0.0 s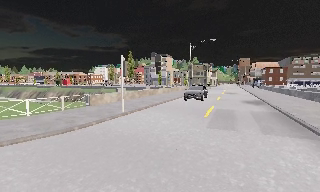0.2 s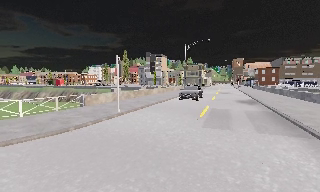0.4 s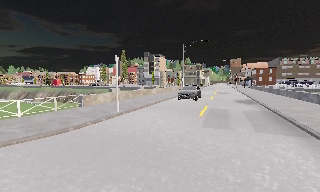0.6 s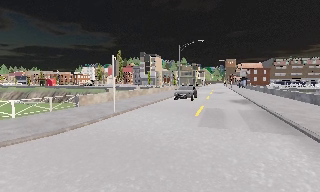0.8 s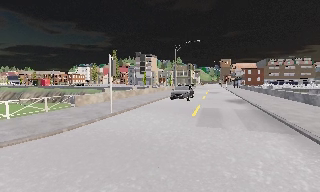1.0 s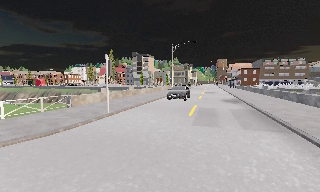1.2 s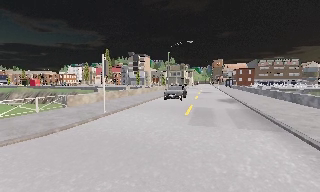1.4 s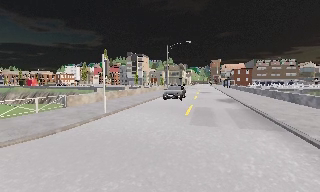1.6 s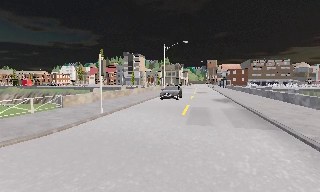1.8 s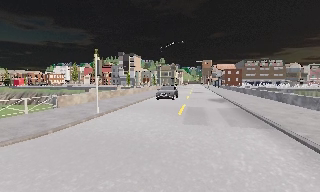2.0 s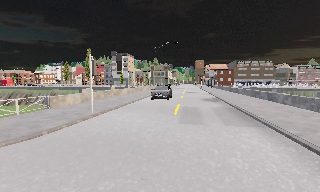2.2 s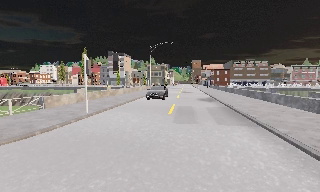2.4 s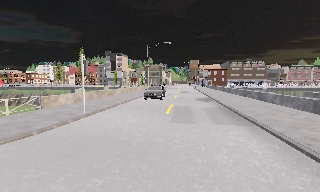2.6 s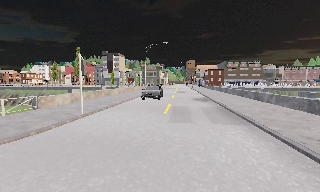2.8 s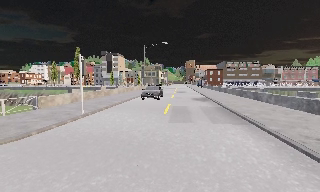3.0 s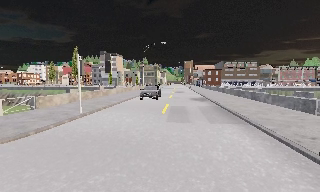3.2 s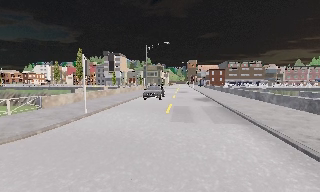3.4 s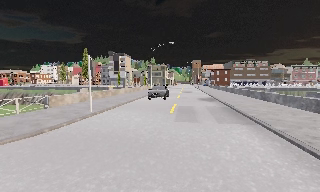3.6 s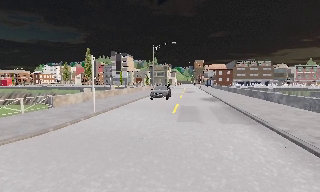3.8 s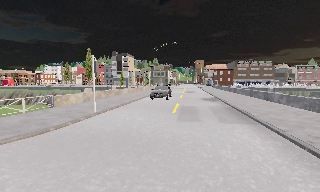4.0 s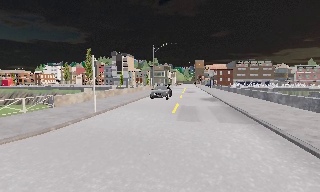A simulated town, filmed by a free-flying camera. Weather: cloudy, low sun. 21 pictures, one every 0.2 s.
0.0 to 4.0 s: The scene slides to the left, as the camera pans about 15 degrees to its right. It travels backward and to its left, about 1 m, so what stands in front gets smaller.
The film runs backward here.
